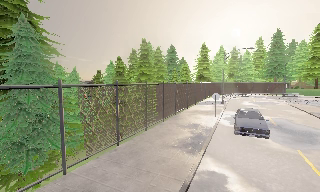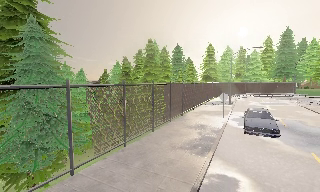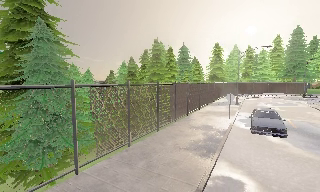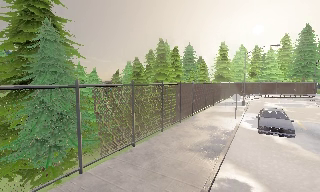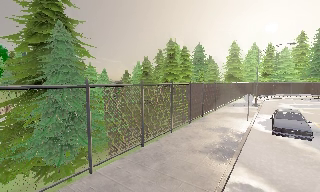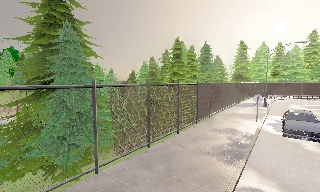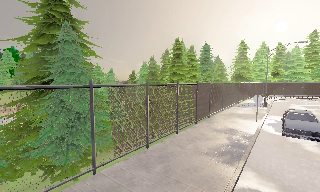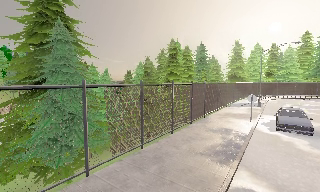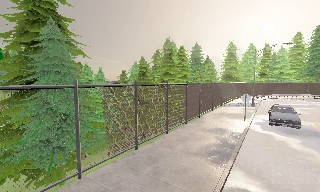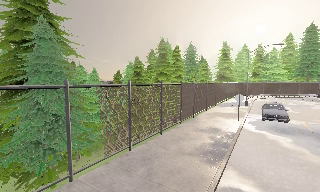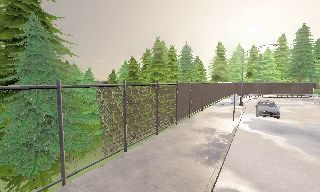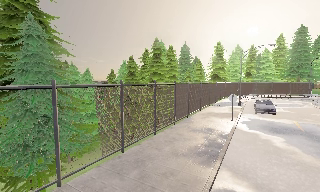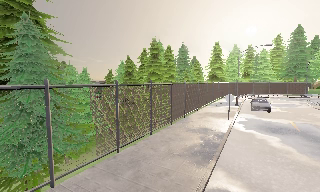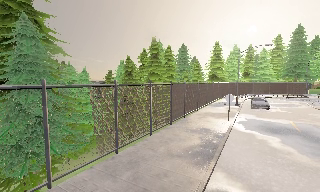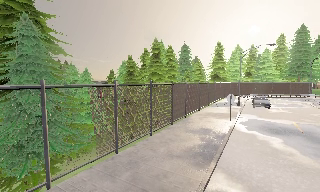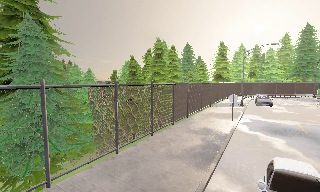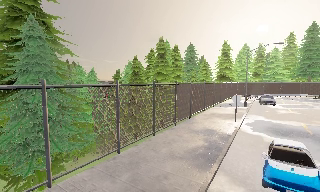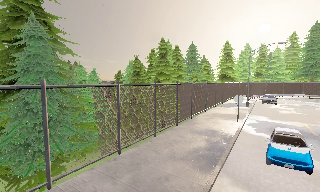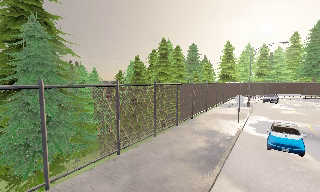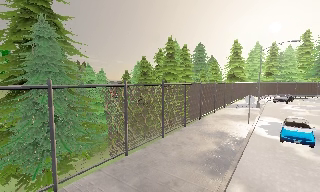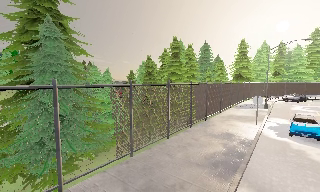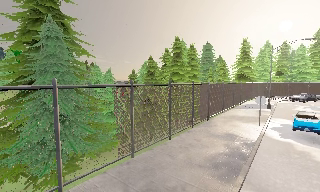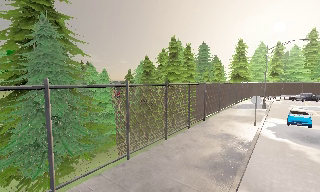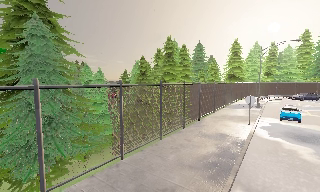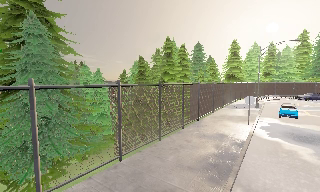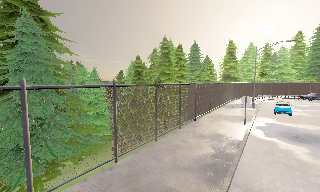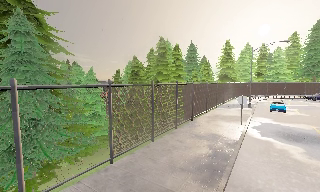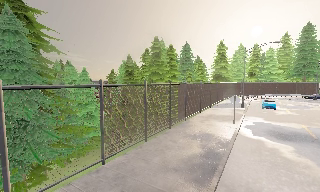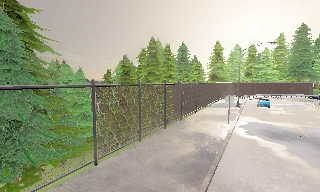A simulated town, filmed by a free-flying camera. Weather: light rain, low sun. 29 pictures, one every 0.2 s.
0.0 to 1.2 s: The camera pans to its left, which is counterclockwise from overhead, by about 10 degrees. It travels forward, about 0.5 m, so what stands in front looms larger.
1.2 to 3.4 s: The camera travels to its right and forward, about 1 m, so close, fixed things drift to the left.
3.4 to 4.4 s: The camera travels forward, about 0.5 m, so what stands in front looms larger.
4.4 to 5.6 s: The camera shifts only a little, or ends up much as it began.
The film runs backward here.
